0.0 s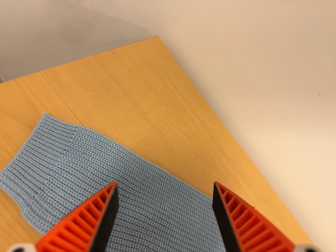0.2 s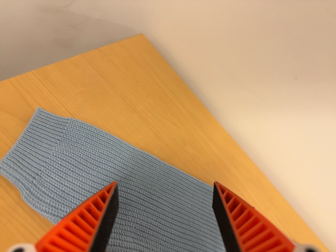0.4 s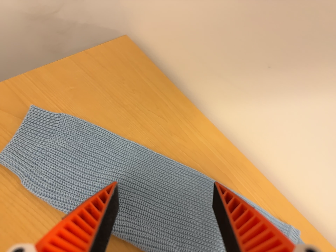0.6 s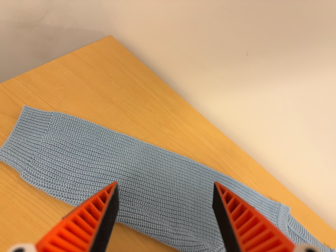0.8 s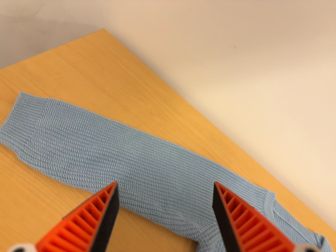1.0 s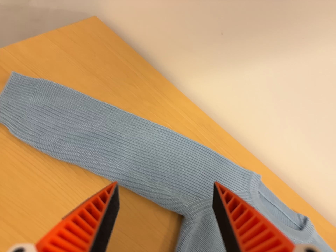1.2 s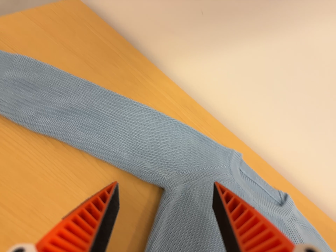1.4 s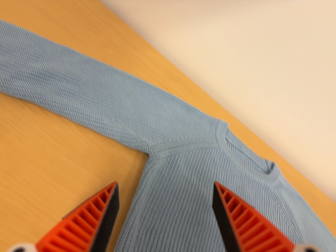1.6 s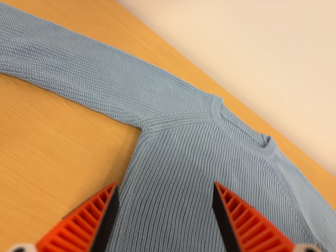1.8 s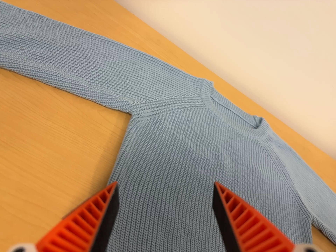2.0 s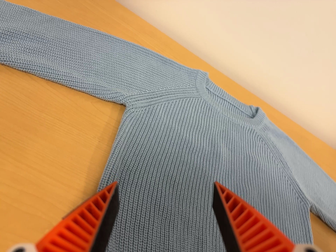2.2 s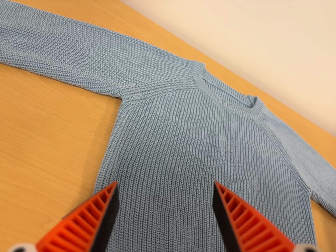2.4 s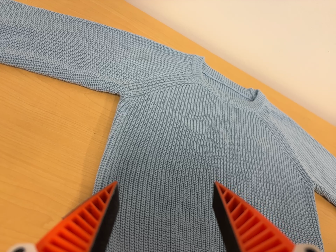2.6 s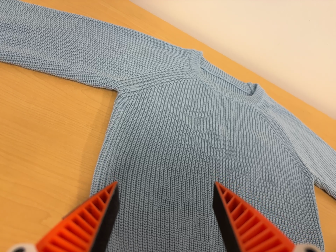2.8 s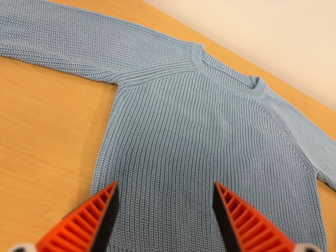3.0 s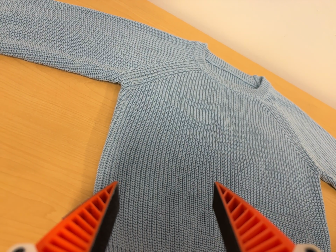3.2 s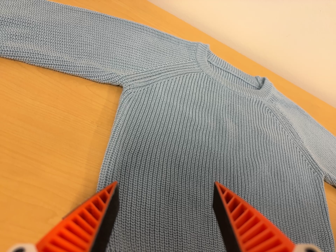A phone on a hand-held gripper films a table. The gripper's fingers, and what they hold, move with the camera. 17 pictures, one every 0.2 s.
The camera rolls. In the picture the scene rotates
counterclockwise.
The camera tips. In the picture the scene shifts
upward.
0.0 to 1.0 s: The camera travels backward, toward the bottom of its view and to its right, about 16 cm, so what stands in front gets smaller. It rolls about its line of sight by about 10 degrees, and the scene rotates counterclockwise.
1.0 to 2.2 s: The camera travels toward the bottom of its view and to its right, about 14 cm, so close, fixed things drift upward. Its aim tips toward the bottom of its view by about 10 degrees, and the scene shifts upward. It rolls about its line of sight by about 10 degrees, and the scene rotates counterclockwise.
2.2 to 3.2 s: The camera shifts only a little, or ends up much as it began.
The film runs forward here.
